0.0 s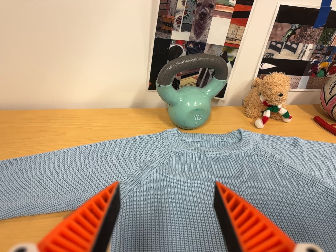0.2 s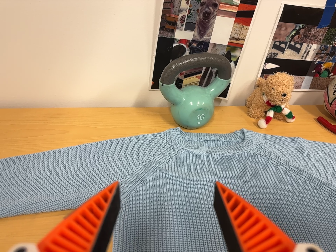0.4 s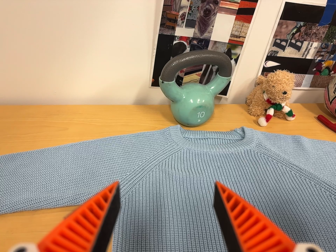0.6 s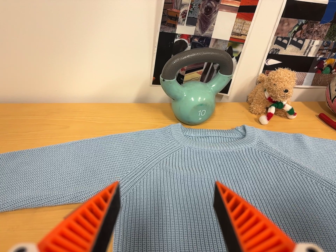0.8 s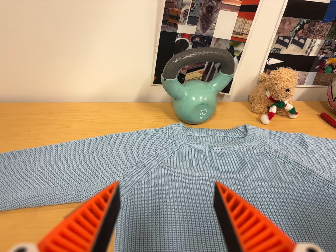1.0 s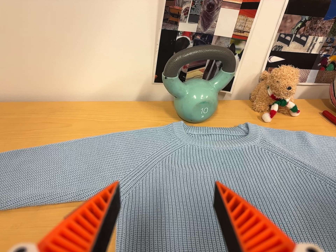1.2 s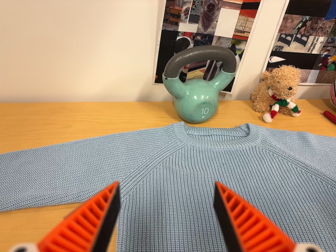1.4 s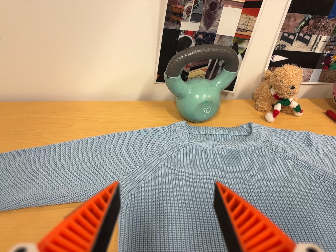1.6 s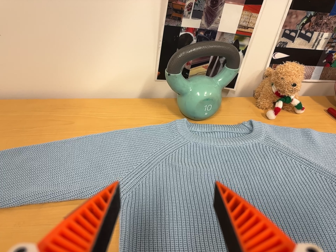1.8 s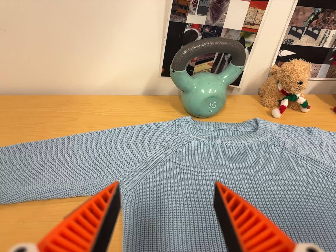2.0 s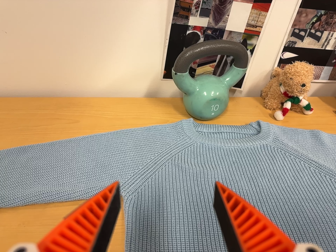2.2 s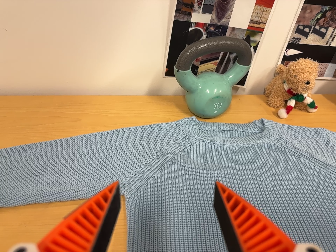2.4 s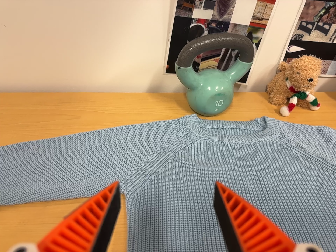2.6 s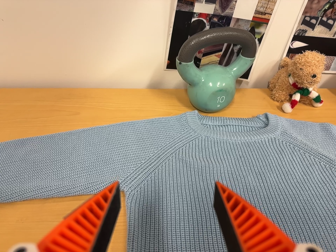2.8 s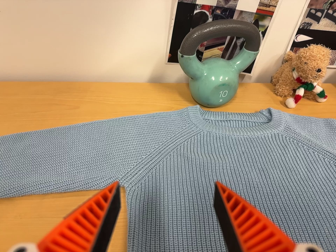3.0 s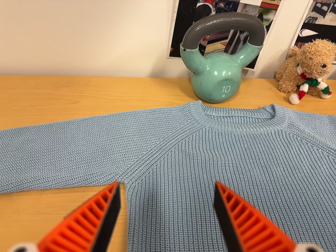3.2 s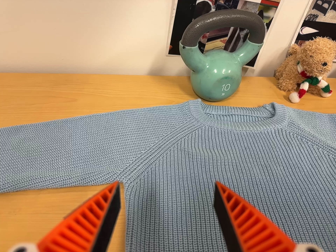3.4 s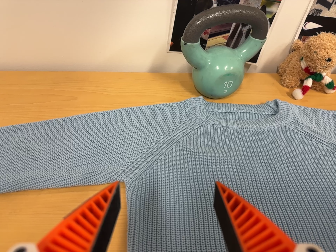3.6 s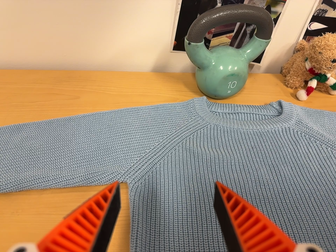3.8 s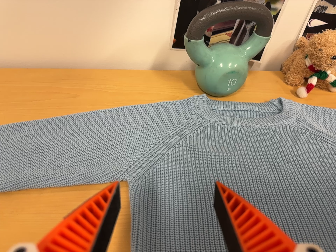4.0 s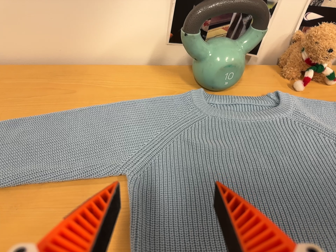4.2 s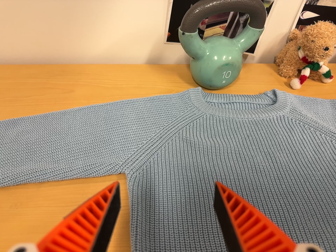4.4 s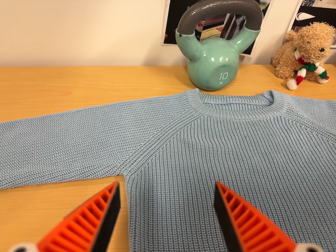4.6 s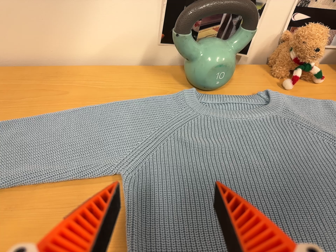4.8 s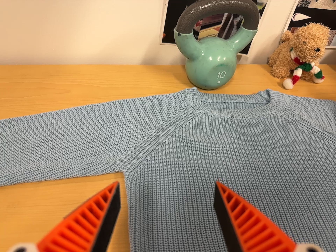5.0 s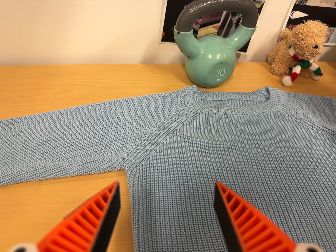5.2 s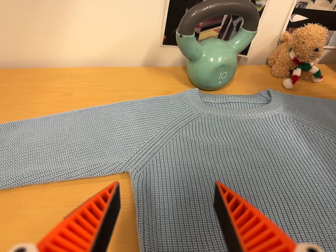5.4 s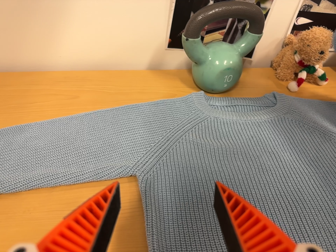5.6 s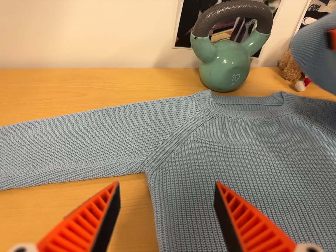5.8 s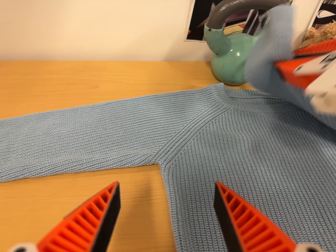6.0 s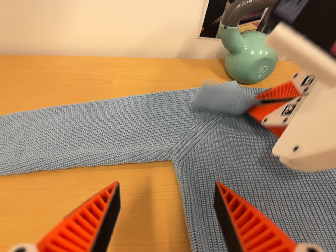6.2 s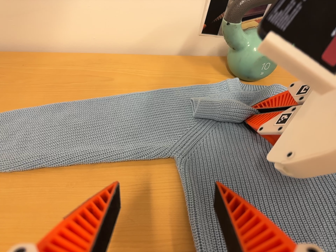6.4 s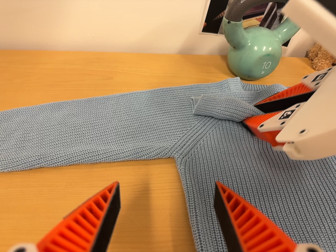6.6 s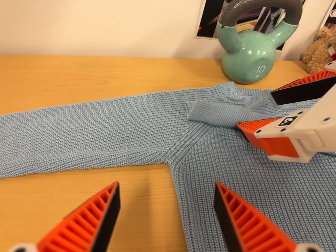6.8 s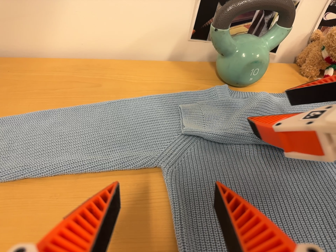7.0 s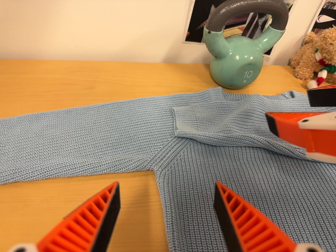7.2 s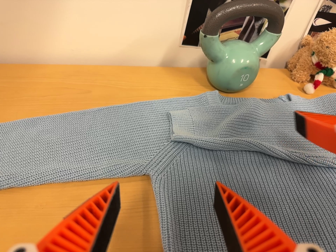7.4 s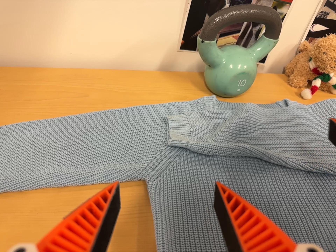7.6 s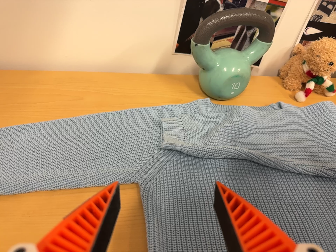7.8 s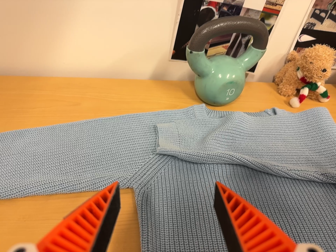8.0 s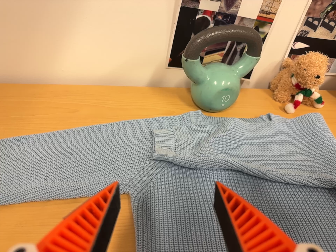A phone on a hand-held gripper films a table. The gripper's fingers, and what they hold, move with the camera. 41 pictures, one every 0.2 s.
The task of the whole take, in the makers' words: right arm across.
0.0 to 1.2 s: The camera keeps its place and its aim.
1.2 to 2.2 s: The camera shifts only a little, or ends up much as it began.
2.2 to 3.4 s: The camera travels forward, about 4 cm, so what stands in front looms larger.
3.4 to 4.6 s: The camera shifts only a little, or ends up much as it began.
4.6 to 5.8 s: The camera travels to its left, about 5 cm, so close, fixed things drift to the right.
5.8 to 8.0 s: The camera shifts only a little, or ends up much as it began.
The film runs forward here.
